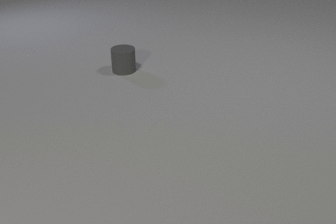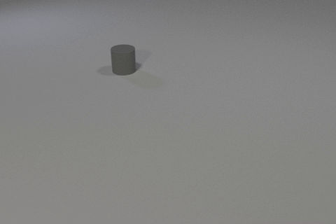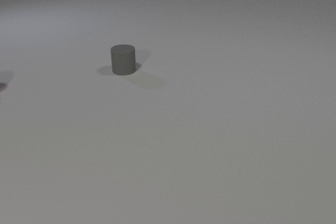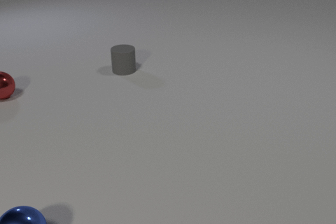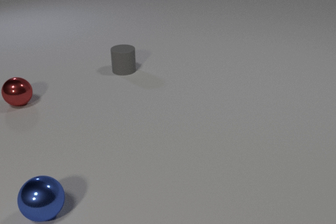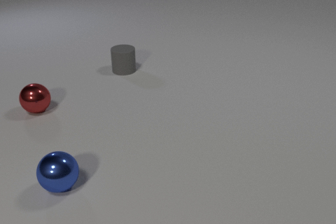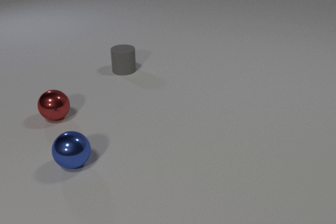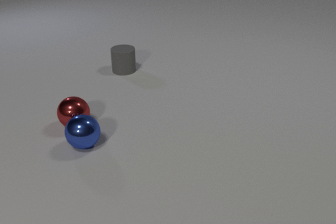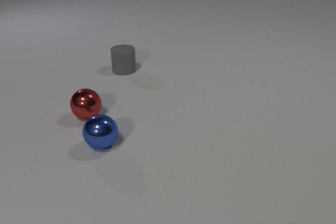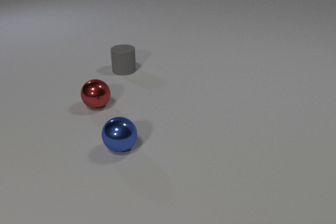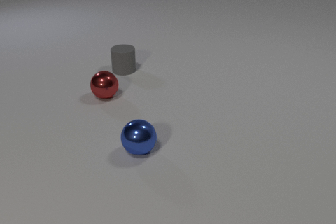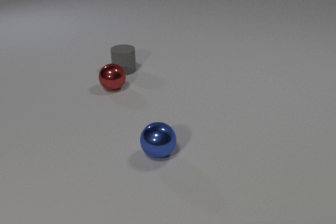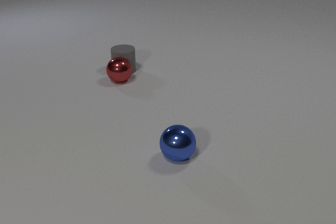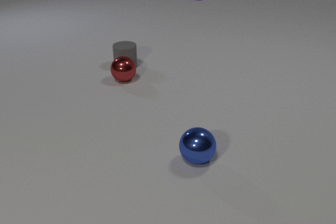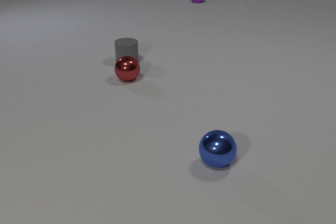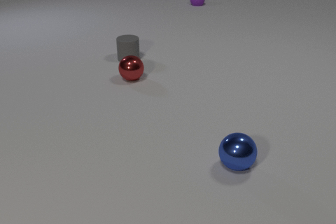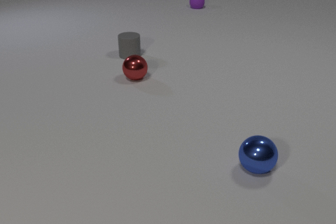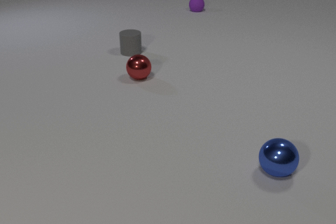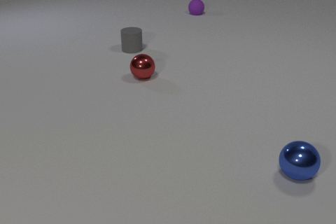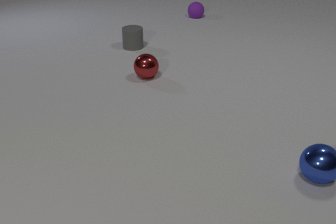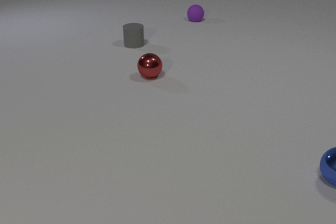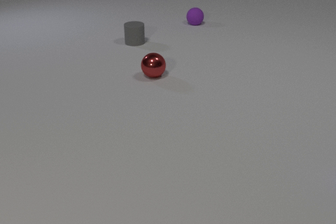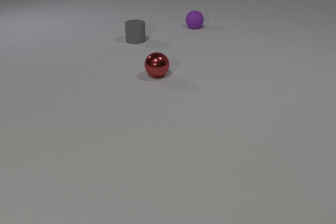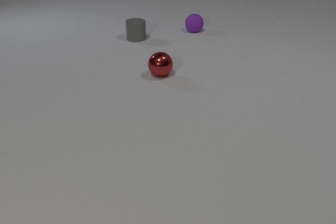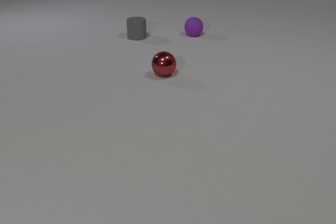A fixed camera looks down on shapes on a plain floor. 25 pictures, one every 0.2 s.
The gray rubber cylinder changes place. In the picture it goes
away from the camera.
The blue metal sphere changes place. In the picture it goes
to the right.
0.0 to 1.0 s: The red metal sphere comes in at the left edge, rolls toward the camera and to the right. The blue metal sphere comes in at the bottom edge, rolls away from the camera and to the right.
1.0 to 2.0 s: The red metal sphere rolls to the right. The blue metal sphere rolls to the right and away from the camera. The red metal sphere and the blue metal sphere collide.
2.0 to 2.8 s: The red metal sphere rolls away from the camera and to the right. The blue metal sphere rolls to the right. The gray rubber cylinder slides away from the camera. The purple rubber sphere comes in at the top edge, rolls toward the camera. The red metal sphere and the gray rubber cylinder collide.
2.8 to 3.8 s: The red metal sphere rolls to the right. The blue metal sphere rolls to the right. The gray rubber cylinder slides away from the camera. The purple rubber sphere rolls toward the camera.
3.8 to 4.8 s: The red metal sphere rolls to the right. The blue metal sphere rolls to the right, leaves at the right edge. The gray rubber cylinder slides away from the camera. The purple rubber sphere rolls toward the camera.
What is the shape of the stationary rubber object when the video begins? cylinder.
How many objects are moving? 4.
How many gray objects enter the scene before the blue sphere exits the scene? 0.
